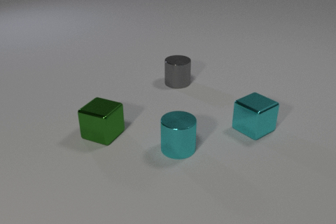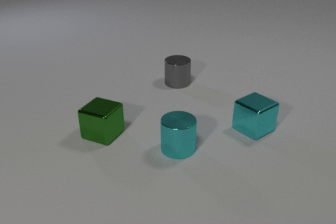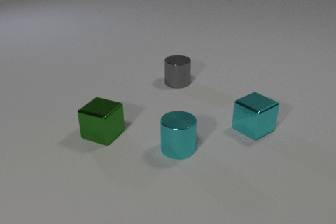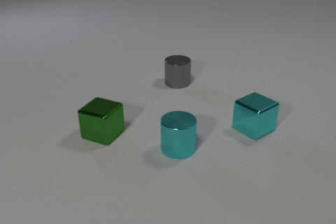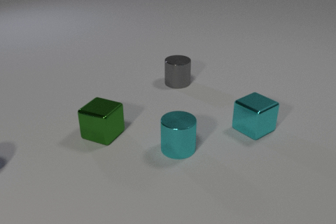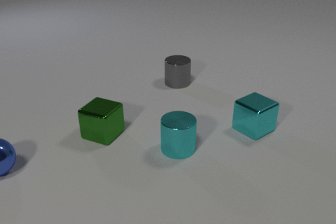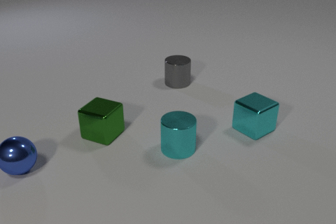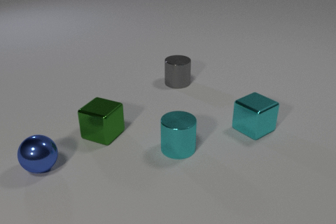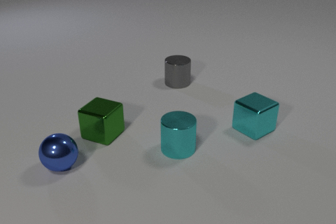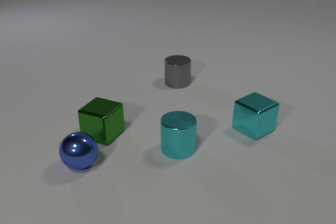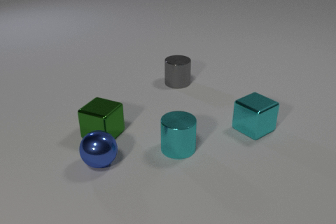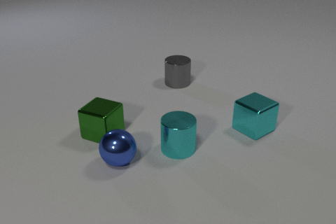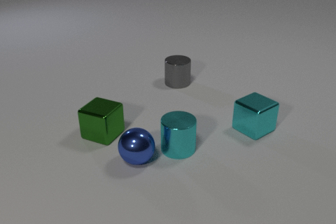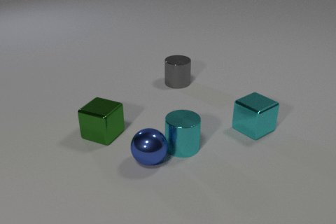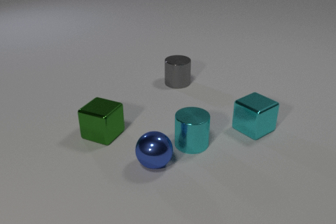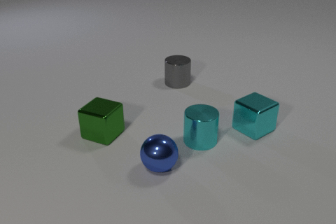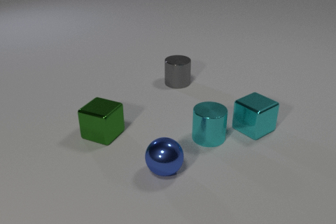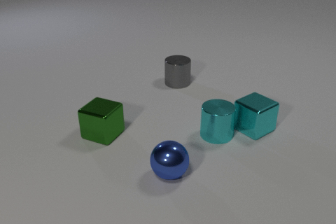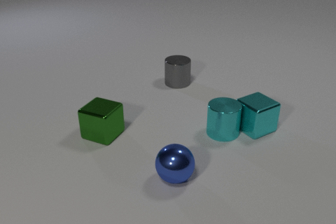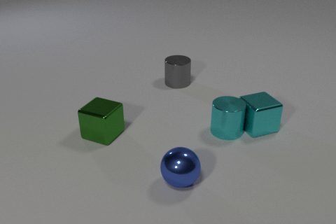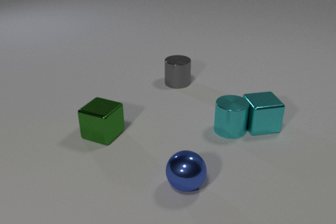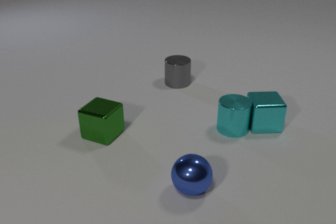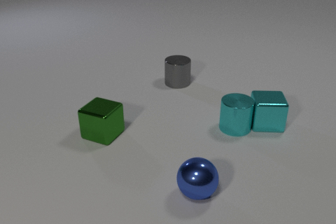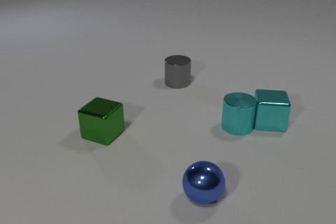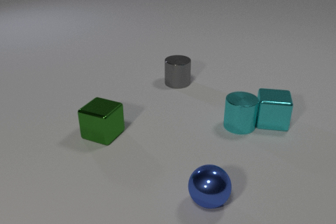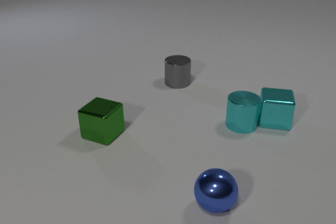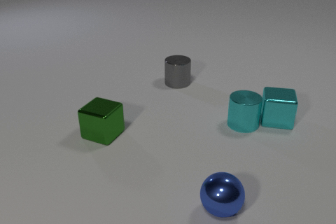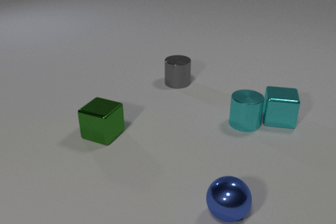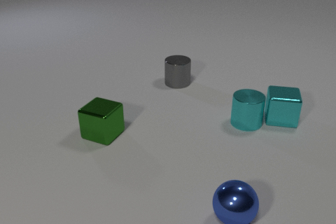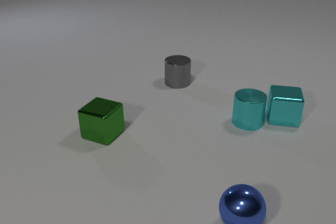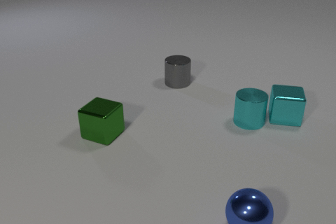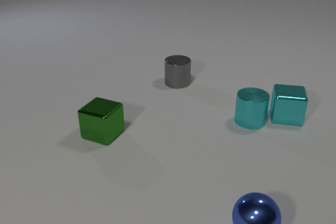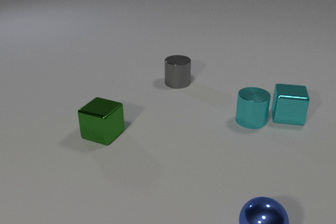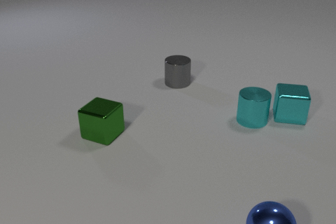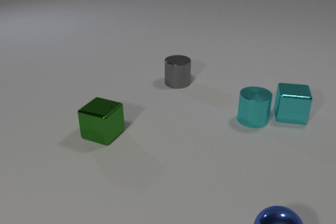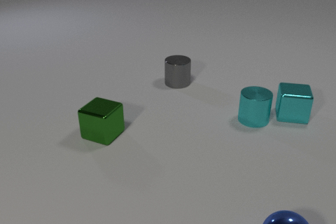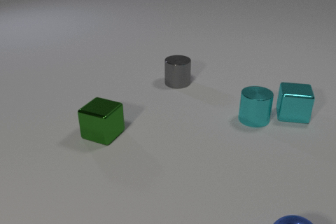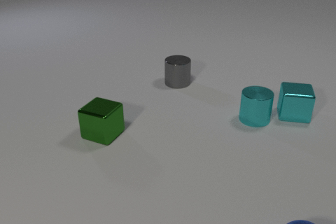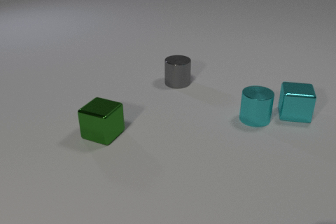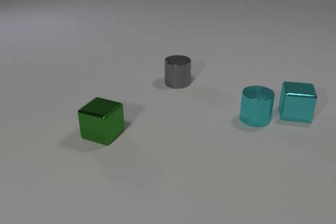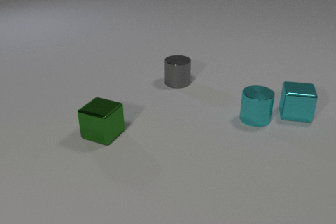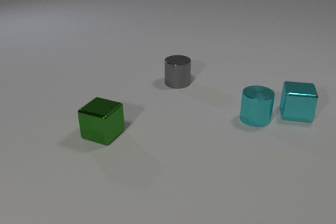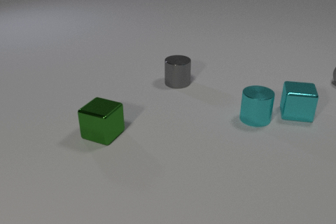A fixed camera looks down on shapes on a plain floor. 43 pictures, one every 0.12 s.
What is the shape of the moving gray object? sphere.
What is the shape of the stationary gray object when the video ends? cylinder.
Are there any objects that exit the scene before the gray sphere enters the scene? yes.
0.00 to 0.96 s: The blue metal sphere comes in at the left edge, rolls to the right.
0.96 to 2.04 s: The blue metal sphere rolls to the right. The cyan metal cylinder slides to the right and away from the camera. The blue metal sphere and the cyan metal cylinder collide.
2.04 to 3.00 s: The blue metal sphere rolls to the right and toward the camera. The cyan metal cylinder slides to the right and away from the camera. The cyan metal cube slides away from the camera and to the right, spins so that its near face slides to the left, clockwise seen from above. The cyan metal cylinder and the cyan metal cube collide.
3.00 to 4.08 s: The blue metal sphere rolls to the right and toward the camera. The cyan metal cylinder slides away from the camera and to the right. The cyan metal cube slides away from the camera and to the right.
4.08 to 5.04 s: The blue metal sphere rolls to the right and toward the camera, leaves at the bottom edge. The cyan metal cube moves, and ends about where it began. The gray metal sphere comes in at the right edge.
